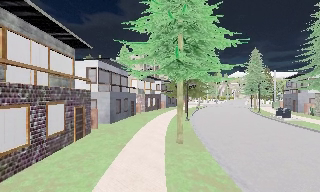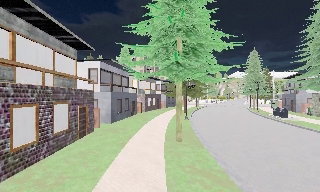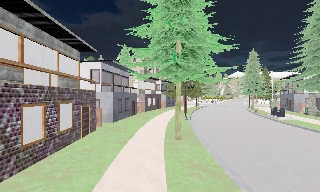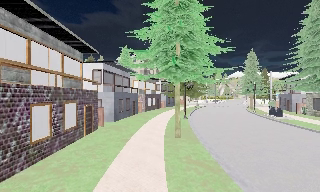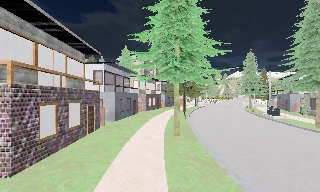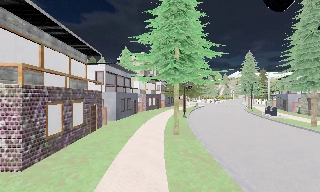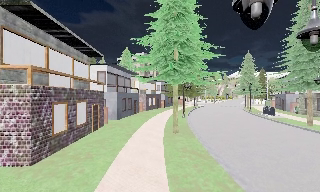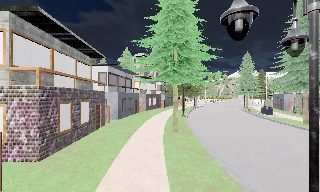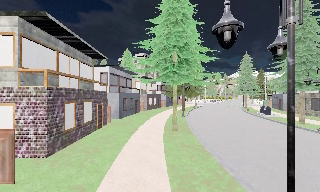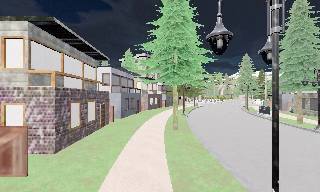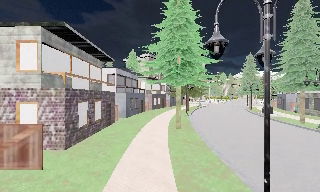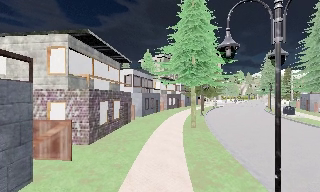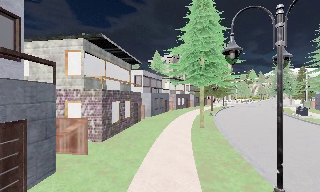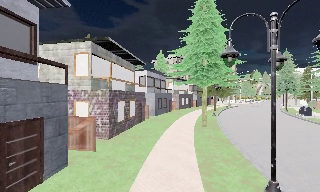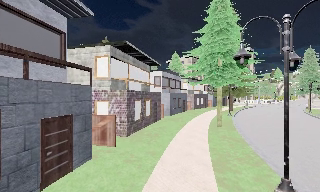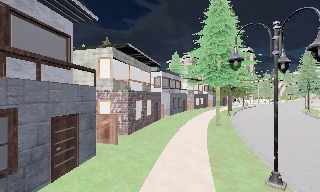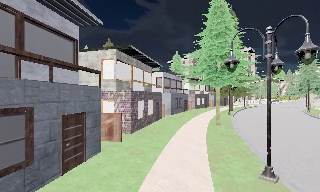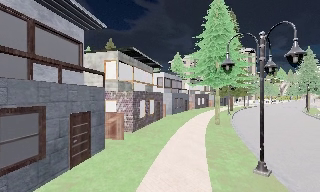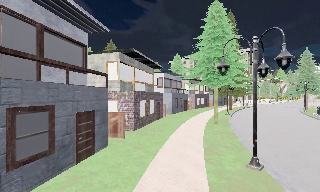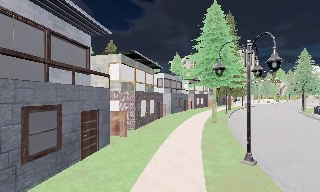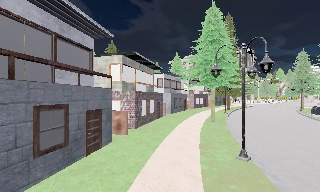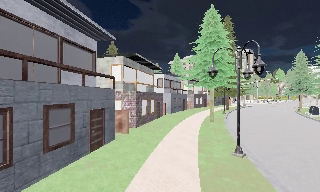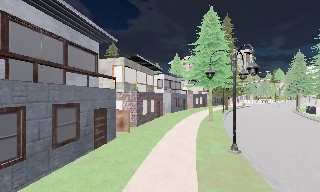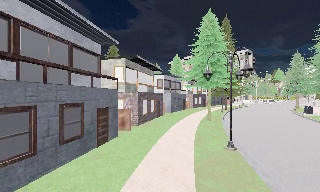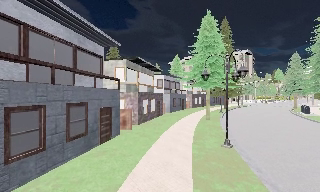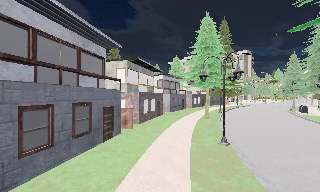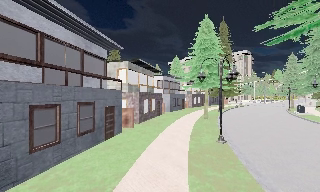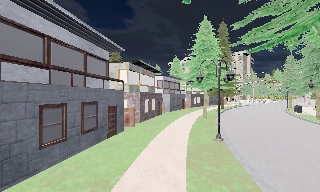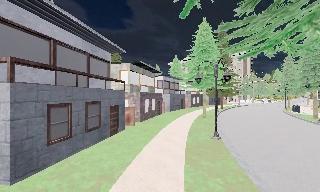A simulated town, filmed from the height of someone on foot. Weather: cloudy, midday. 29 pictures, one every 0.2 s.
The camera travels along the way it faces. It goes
backward.
0.0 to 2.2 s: The camera travels backward, about 4.5 m, so what stands in front gets smaller.
2.2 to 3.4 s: The camera pans to its left, which is counterclockwise from overhead, by about 10 degrees. It travels backward, about 2.5 m, so what stands in front gets smaller.
3.4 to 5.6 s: The camera travels backward, about 4.5 m, so what stands in front gets smaller.
The film runs backward here.
